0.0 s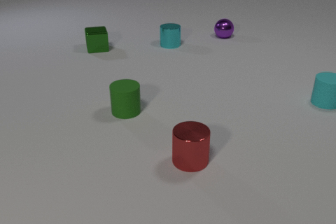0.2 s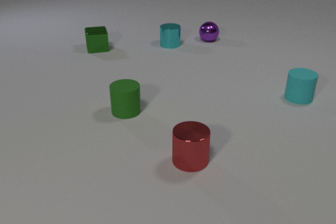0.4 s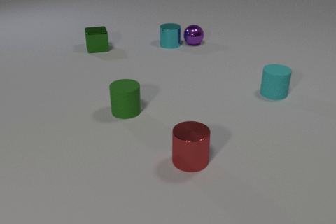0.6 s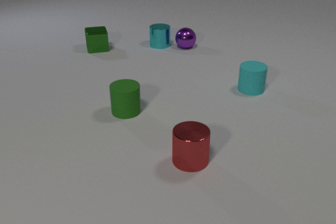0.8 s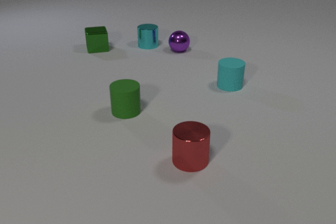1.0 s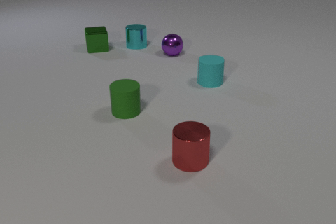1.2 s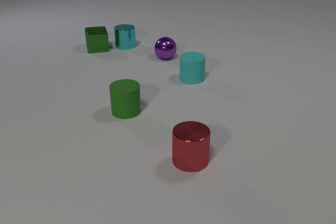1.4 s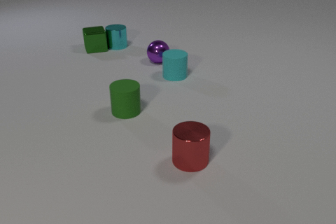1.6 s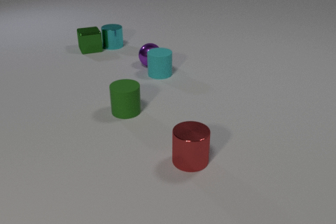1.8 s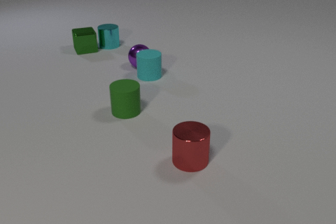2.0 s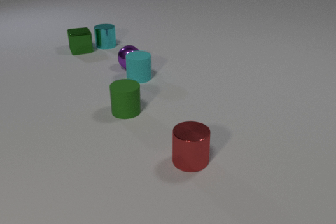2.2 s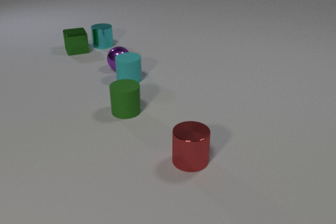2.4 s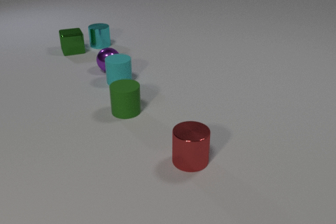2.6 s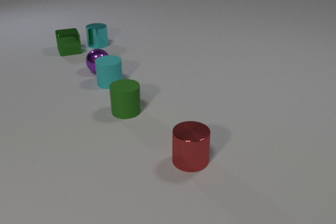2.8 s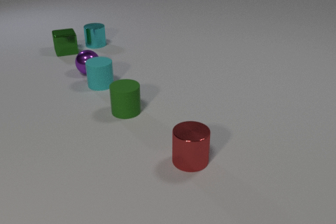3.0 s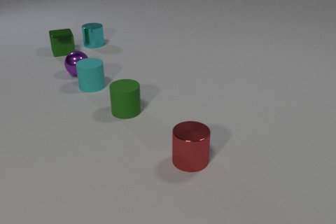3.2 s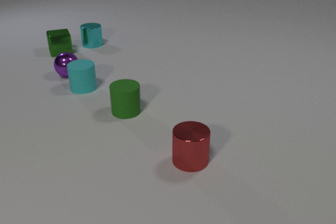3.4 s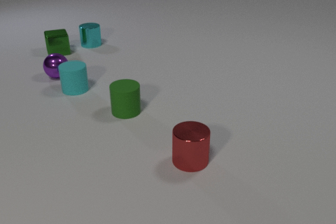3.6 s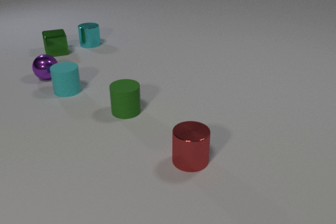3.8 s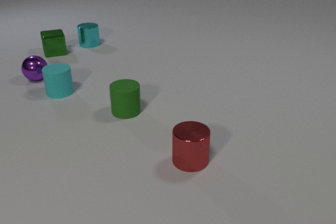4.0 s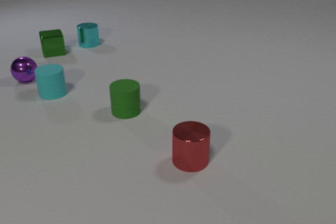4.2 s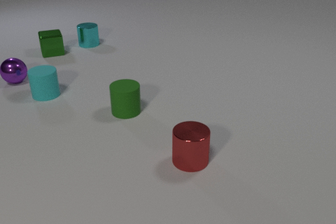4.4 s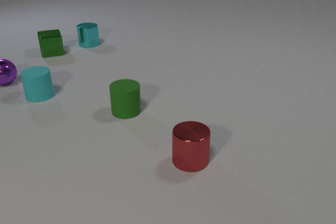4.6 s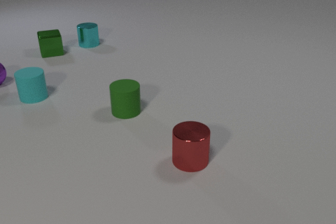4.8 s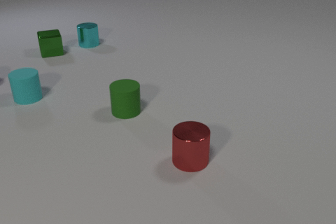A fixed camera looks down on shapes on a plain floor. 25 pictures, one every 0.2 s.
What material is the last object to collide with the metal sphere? rubber.
Are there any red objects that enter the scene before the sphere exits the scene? no.
How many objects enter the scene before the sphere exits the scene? 0.
0.0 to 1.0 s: The purple metal sphere rolls toward the camera and to the left. The cyan metal cylinder slides to the left. The cyan rubber cylinder slides to the left. The purple metal sphere and the cyan metal cylinder collide.
1.0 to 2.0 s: The purple metal sphere rolls to the left and toward the camera. The cyan metal cylinder slides to the left. The cyan rubber cylinder slides to the left. The green metal cube slides to the left. The cyan metal cylinder and the green metal cube collide. The purple metal sphere and the cyan rubber cylinder collide.
2.0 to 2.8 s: The purple metal sphere rolls to the left. The cyan metal cylinder slides to the left. The cyan rubber cylinder slides to the left. The green metal cube slides to the left.
2.8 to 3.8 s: The purple metal sphere rolls to the left. The cyan metal cylinder slides to the left. The cyan rubber cylinder slides to the left. The green metal cube slides to the left.
3.8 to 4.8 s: The purple metal sphere rolls to the left, leaves at the left edge. The cyan rubber cylinder slides to the left.
